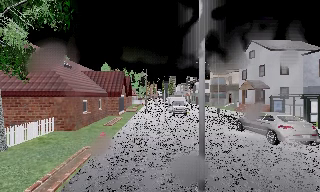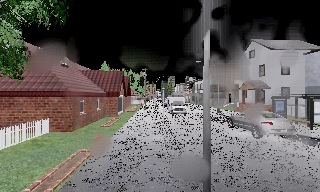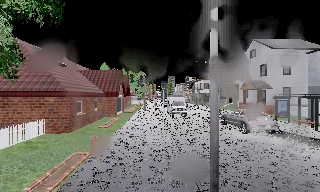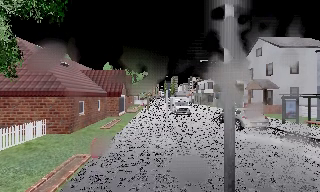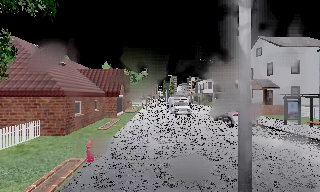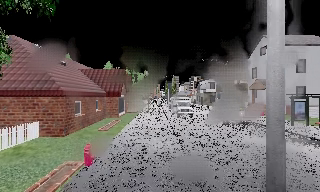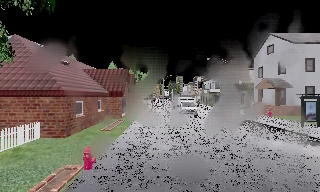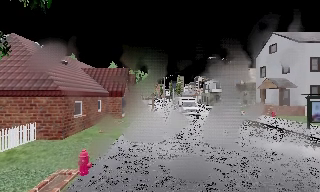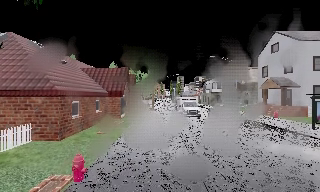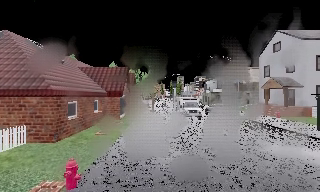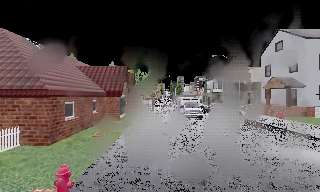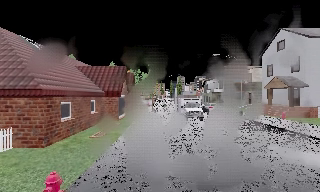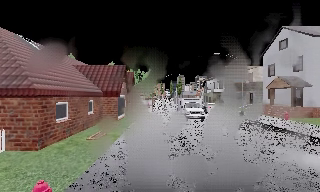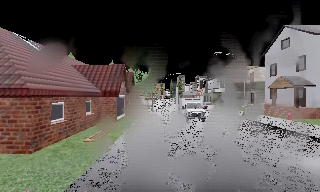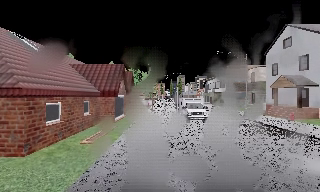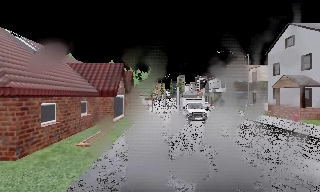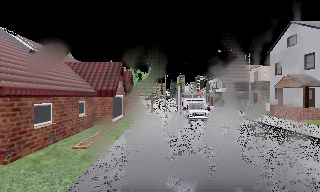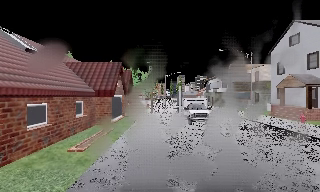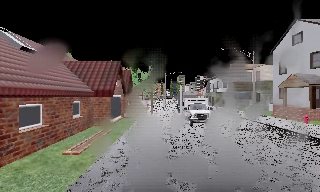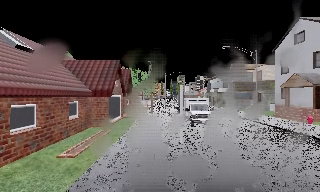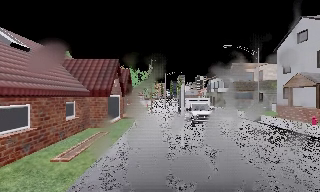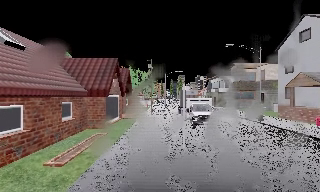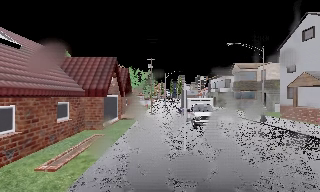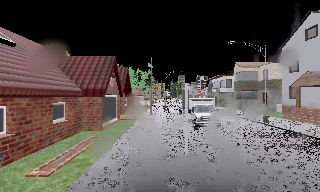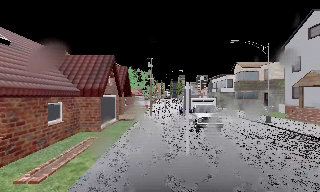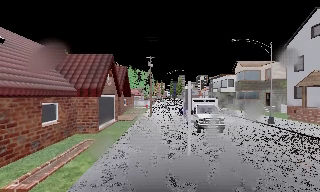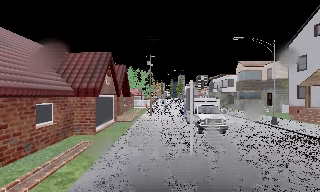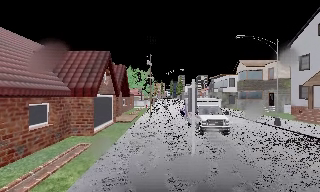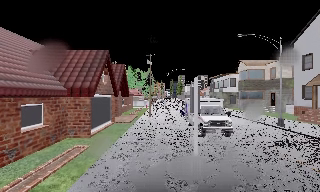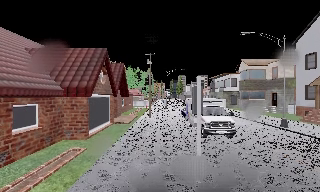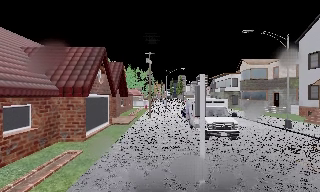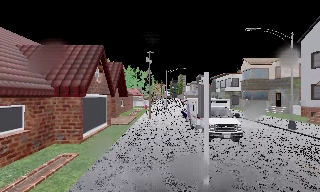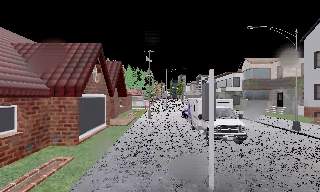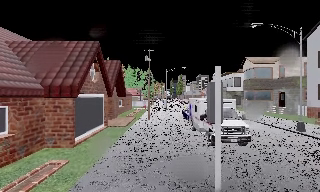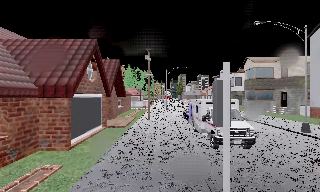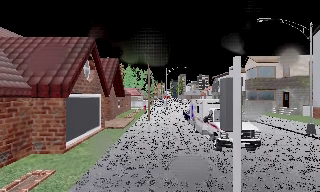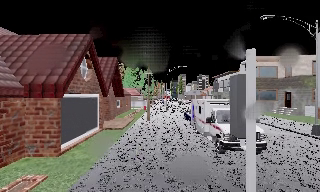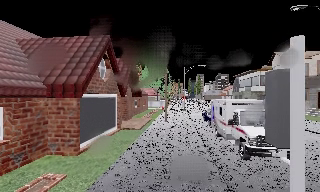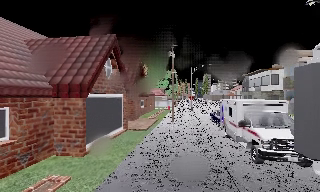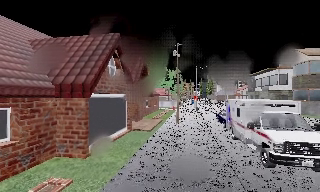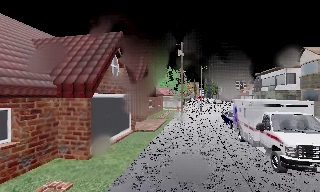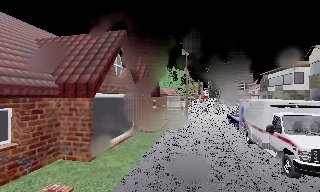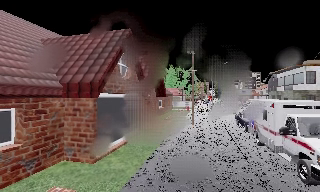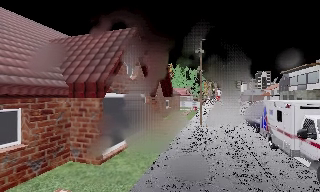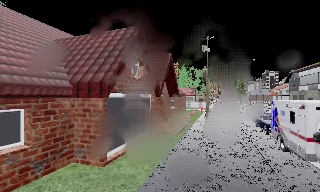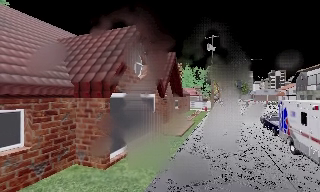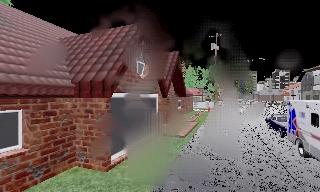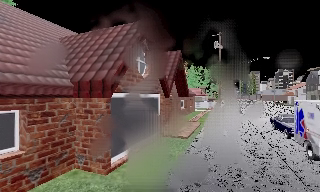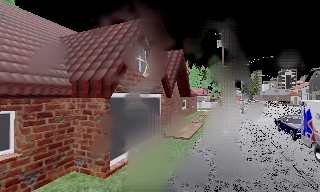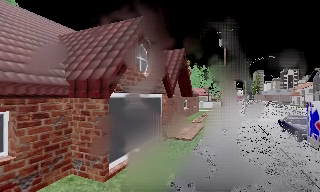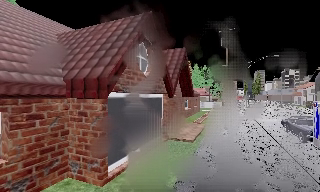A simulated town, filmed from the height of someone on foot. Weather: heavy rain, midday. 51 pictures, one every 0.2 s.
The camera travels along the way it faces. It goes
forward.
0.0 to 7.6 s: The camera pans to its left, which is counterclockwise from overhead, by about 10 degrees. It travels forward, about 14 m, so what stands in front looms larger.
7.6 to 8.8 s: The camera swings to its left by about 10 degrees, and the scene slides to the right. It travels forward, about 1.5 m, so what stands in front looms larger.
8.8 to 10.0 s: The camera travels forward, about 1.5 m, so what stands in front looms larger.
The film runs forward here.
